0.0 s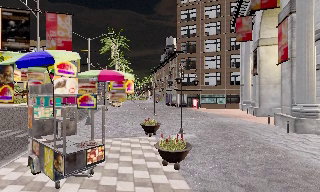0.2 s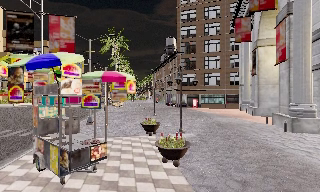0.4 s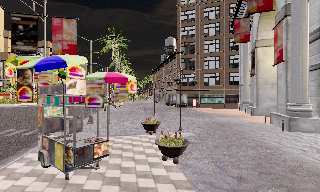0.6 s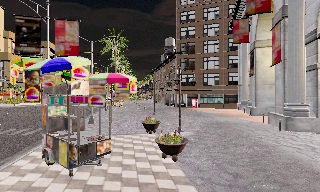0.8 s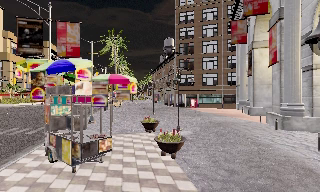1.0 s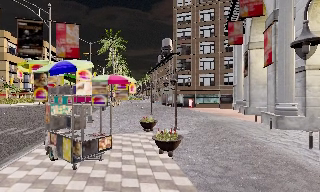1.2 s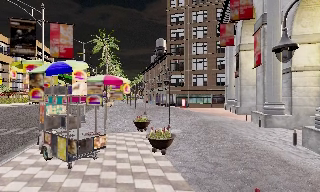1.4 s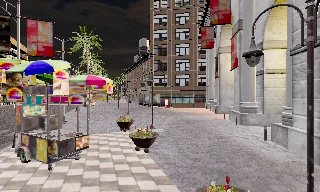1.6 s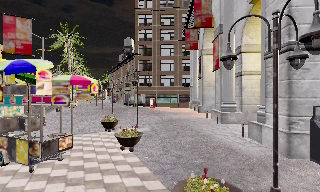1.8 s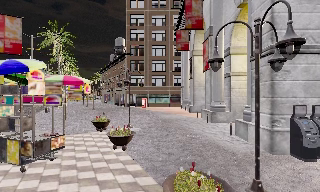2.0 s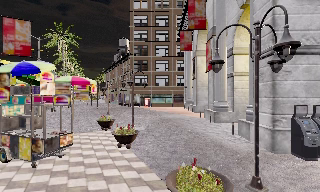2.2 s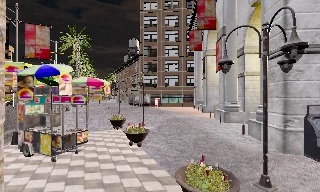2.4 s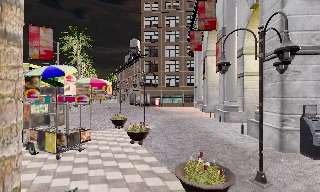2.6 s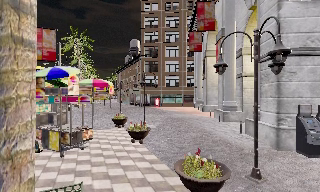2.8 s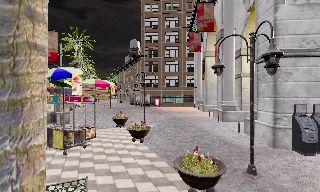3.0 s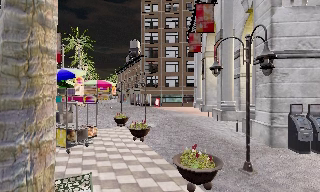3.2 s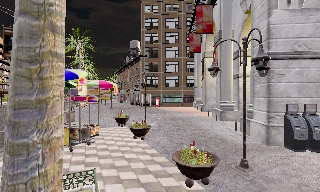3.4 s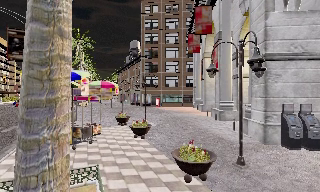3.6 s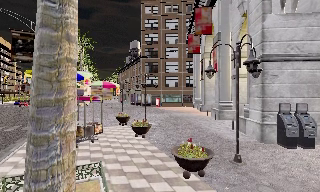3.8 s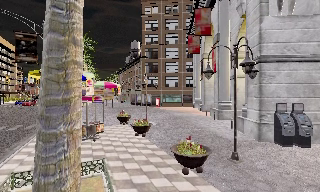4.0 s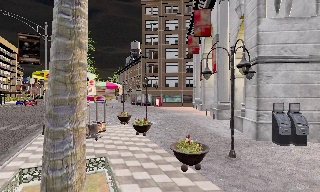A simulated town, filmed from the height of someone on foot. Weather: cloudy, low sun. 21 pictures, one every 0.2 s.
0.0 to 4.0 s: The camera pans to its right, which is clockwise from overhead, by about 15 degrees. It travels backward, about 4.5 m, so what stands in front gets smaller.
The film runs backward here.
